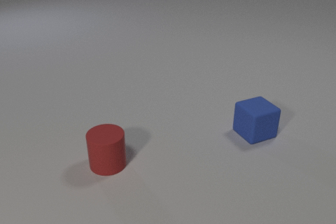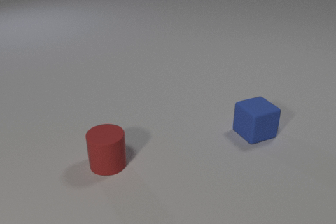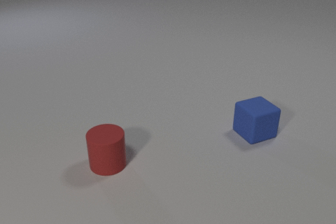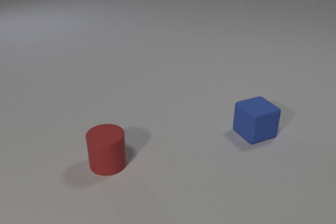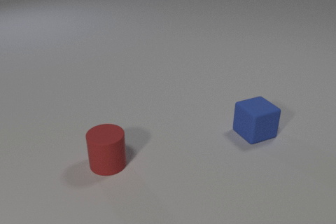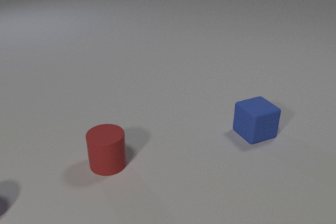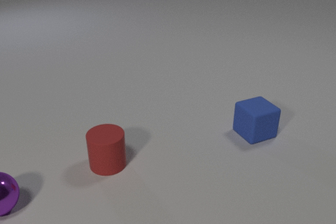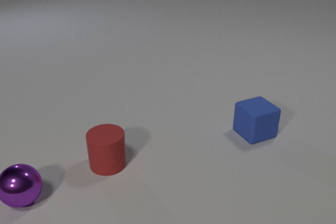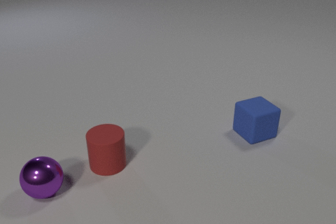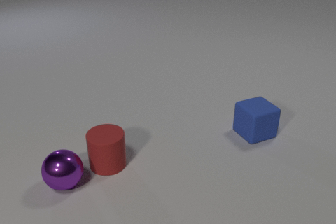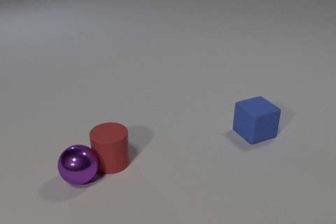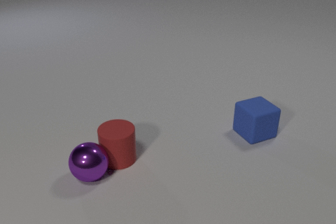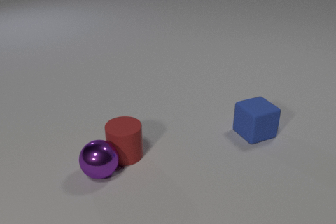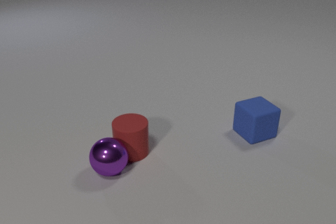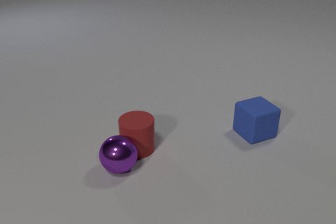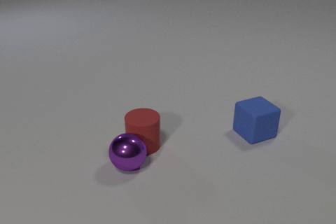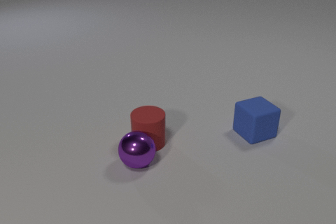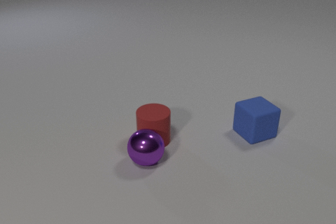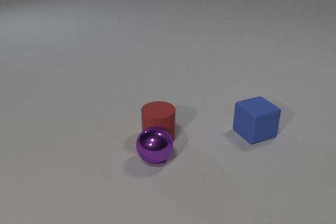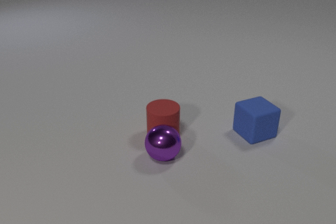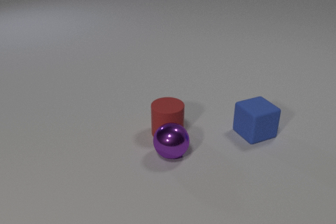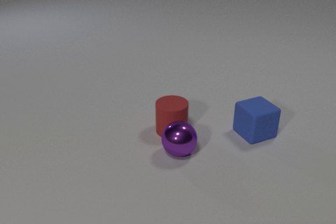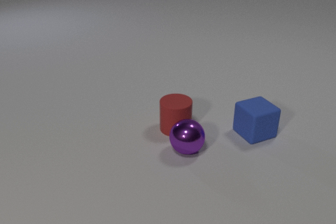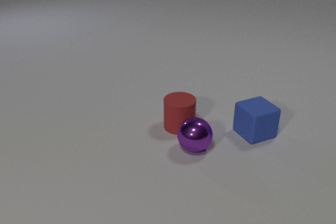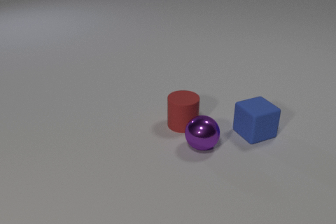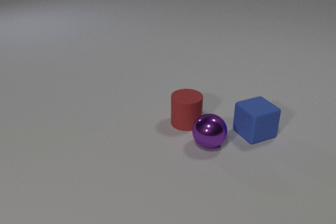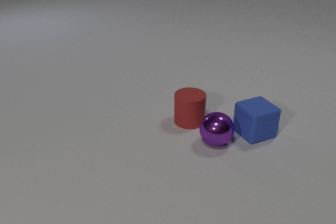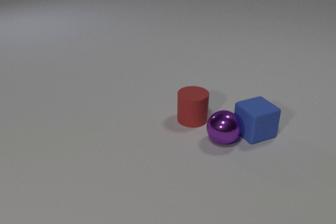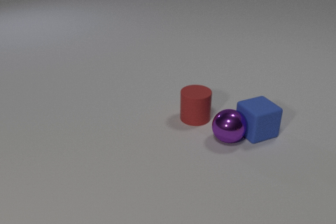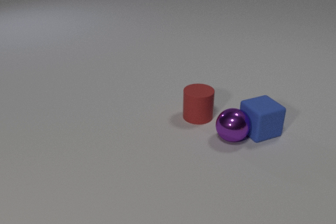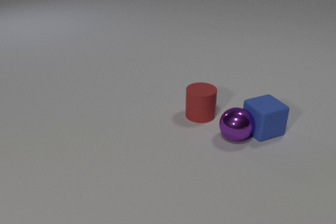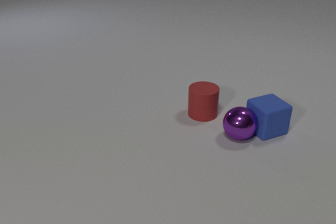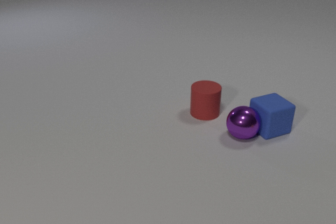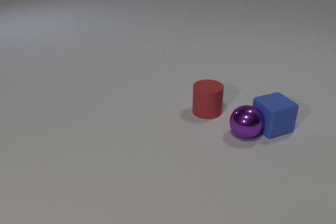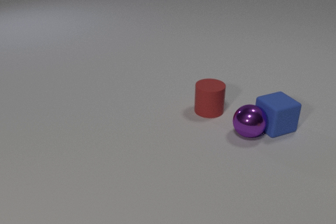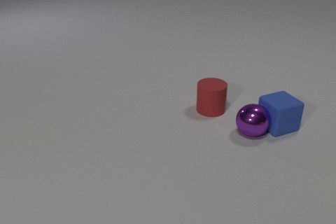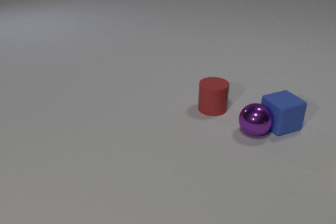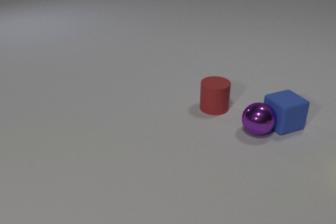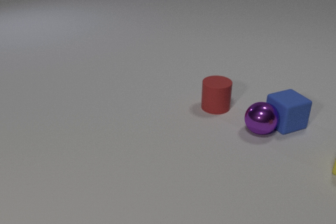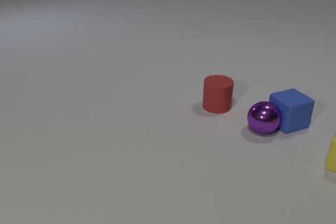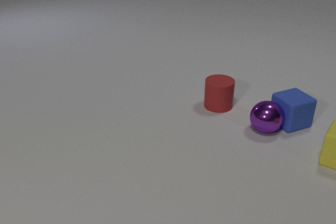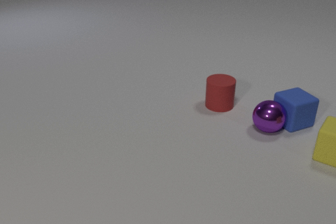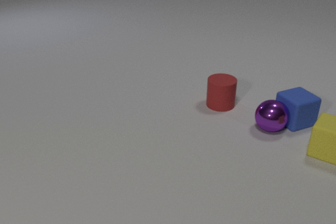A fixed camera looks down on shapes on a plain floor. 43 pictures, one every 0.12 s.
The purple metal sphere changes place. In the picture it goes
to the right.
0.00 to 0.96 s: The purple metal sphere comes in at the left edge, rolls to the right.
0.96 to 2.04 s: The purple metal sphere rolls to the right. The red rubber cylinder slides to the right and away from the camera. The purple metal sphere and the red rubber cylinder collide.
2.04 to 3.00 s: The purple metal sphere rolls to the right and away from the camera. The red rubber cylinder slides to the right and away from the camera.
3.00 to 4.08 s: The purple metal sphere rolls to the right and away from the camera. The red rubber cylinder slides away from the camera and to the right. The blue rubber cube slides to the right and away from the camera. The purple metal sphere and the blue rubber cube collide.
4.08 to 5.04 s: The purple metal sphere rolls to the right and away from the camera. The red rubber cylinder slides away from the camera and to the right. The blue rubber cube slides to the right and away from the camera. The yellow rubber cube comes in at the right edge, slides to the left and away from the camera.
What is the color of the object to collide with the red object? purple.
What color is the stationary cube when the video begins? blue.
What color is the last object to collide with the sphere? blue.
